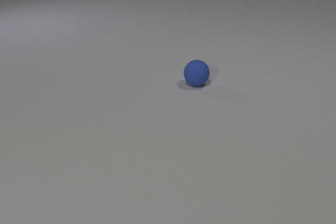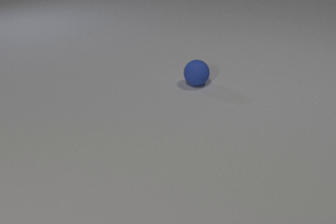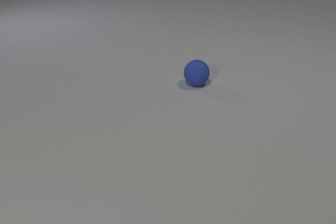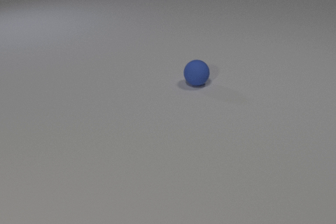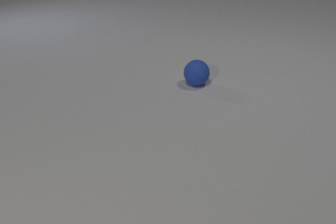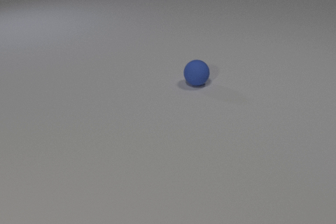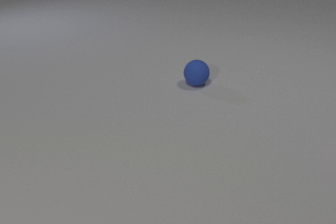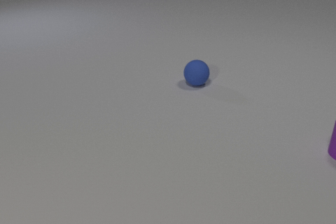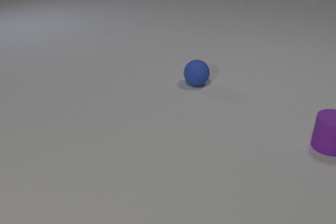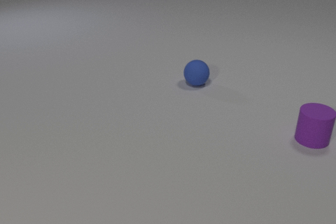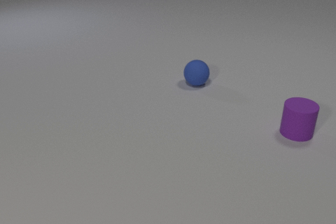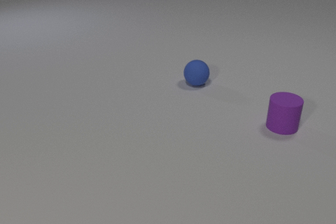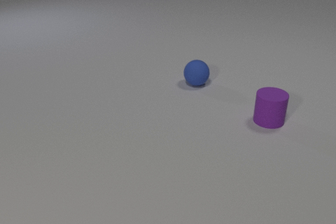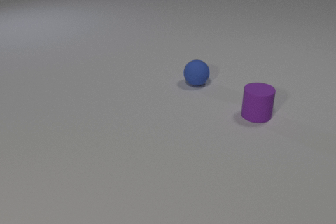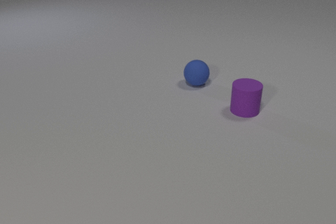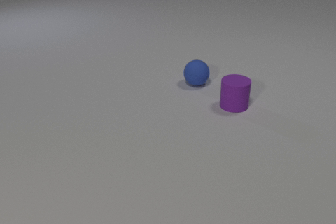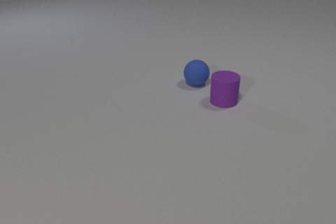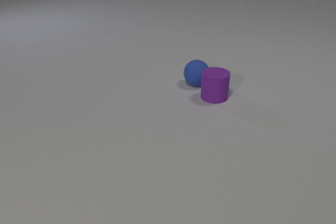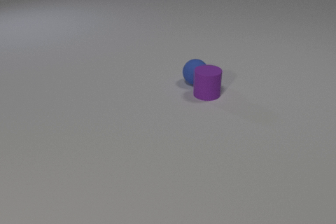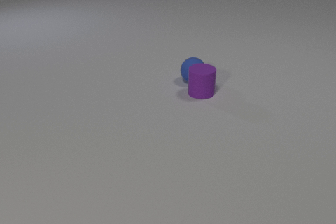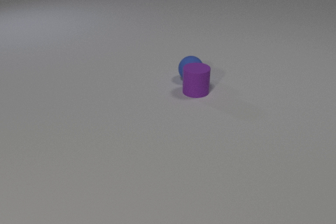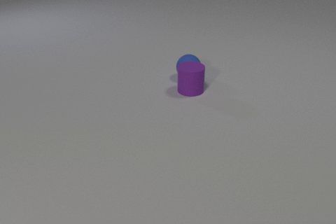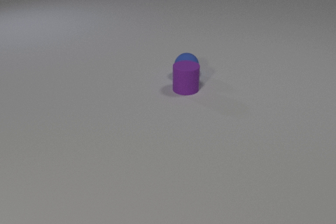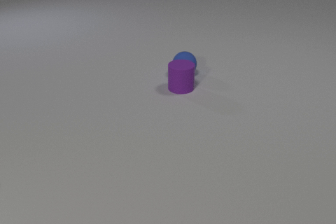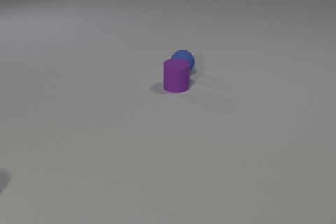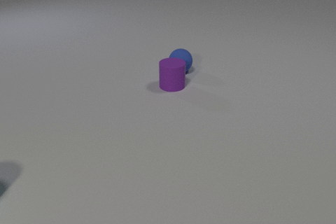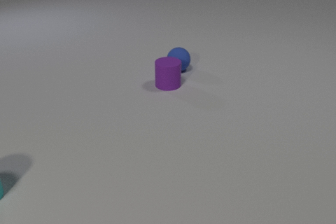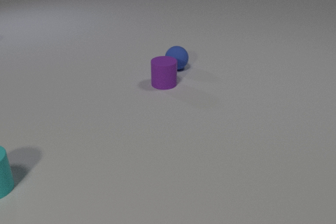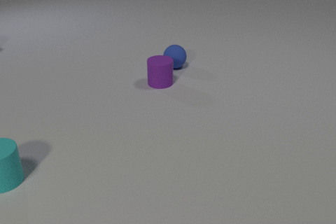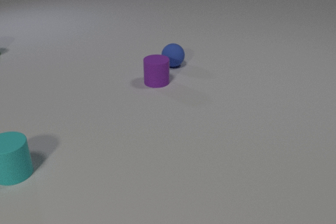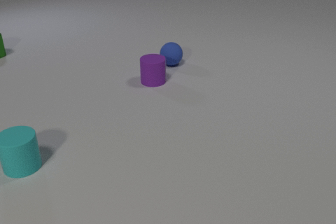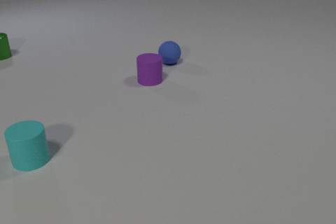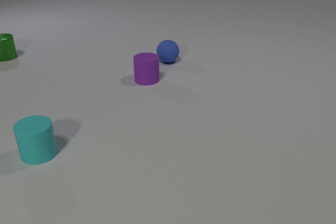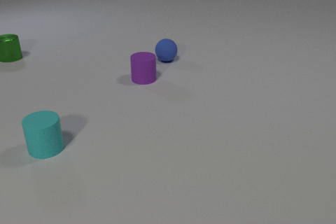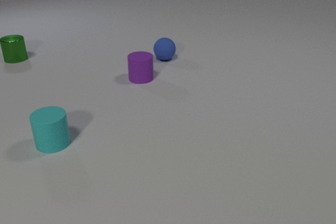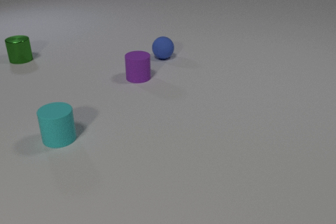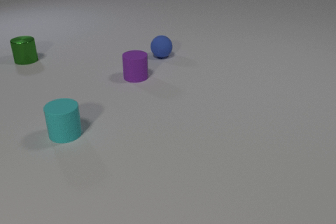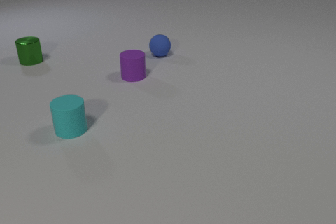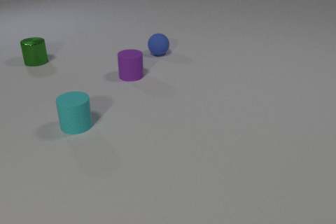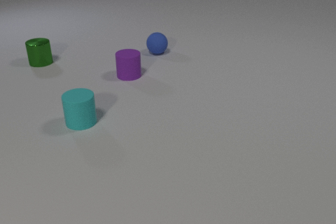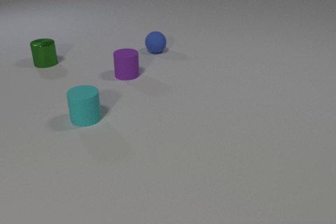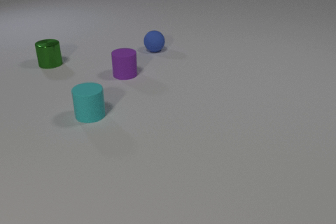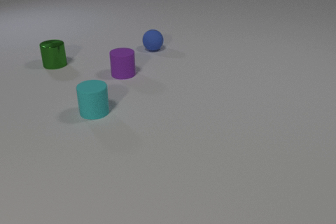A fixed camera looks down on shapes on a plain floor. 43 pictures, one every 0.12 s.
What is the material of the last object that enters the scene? metal.
What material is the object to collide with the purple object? rubber.
How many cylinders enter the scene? 3.
0.00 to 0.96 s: The purple rubber cylinder comes in at the right edge, slides to the left.
0.96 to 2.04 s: The purple rubber cylinder slides to the left and away from the camera.
2.04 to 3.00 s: The purple rubber cylinder slides to the left and away from the camera. The blue rubber sphere rolls away from the camera and to the left. The purple rubber cylinder and the blue rubber sphere collide.
3.00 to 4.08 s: The purple rubber cylinder slides to the left and away from the camera. The blue rubber sphere rolls away from the camera and to the left. The cyan rubber cylinder comes in at the left edge, slides to the right and away from the camera. The green metal cylinder comes in at the left edge, slides to the right and toward the camera.
4.08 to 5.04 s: The purple rubber cylinder slides to the left and away from the camera. The blue rubber sphere rolls away from the camera and to the left. The cyan rubber cylinder slides away from the camera and to the right. The green metal cylinder slides to the right and toward the camera.
